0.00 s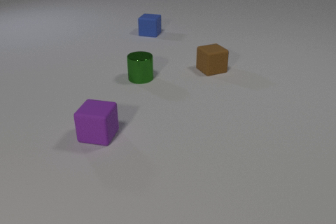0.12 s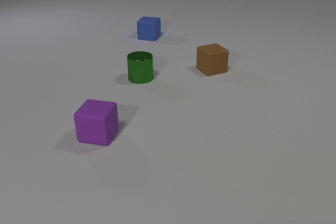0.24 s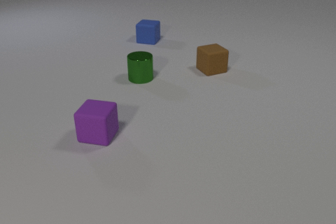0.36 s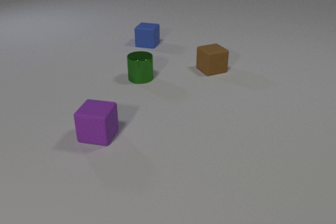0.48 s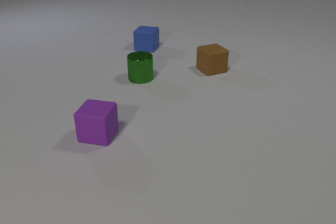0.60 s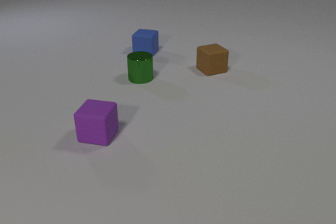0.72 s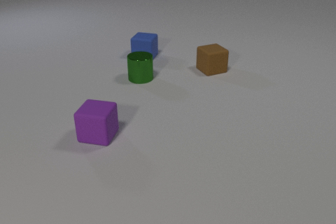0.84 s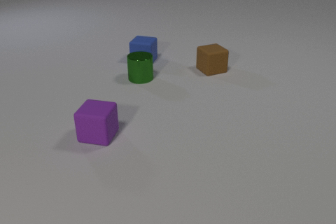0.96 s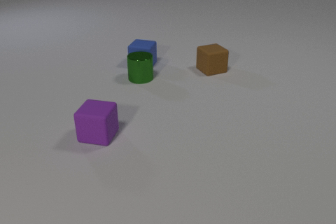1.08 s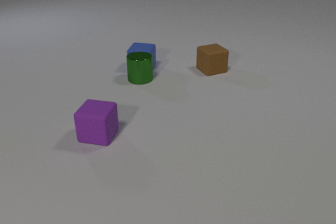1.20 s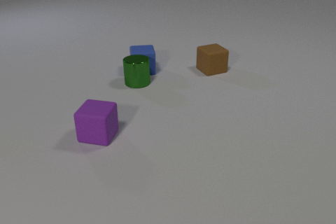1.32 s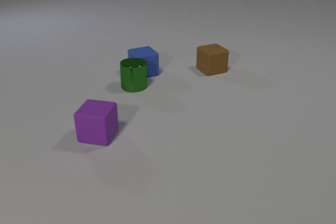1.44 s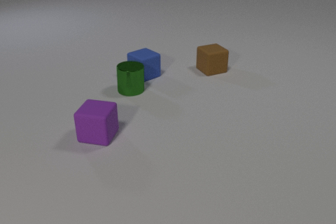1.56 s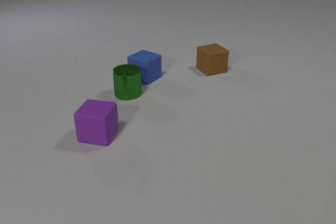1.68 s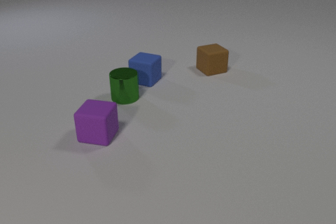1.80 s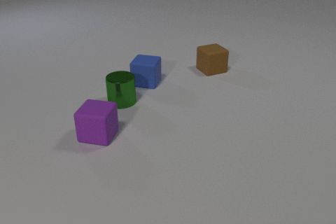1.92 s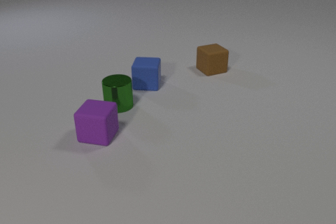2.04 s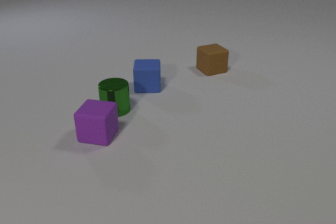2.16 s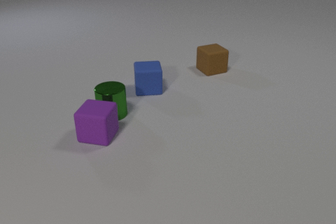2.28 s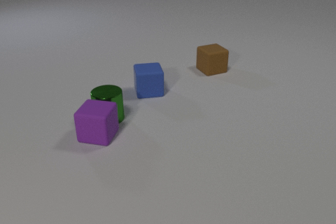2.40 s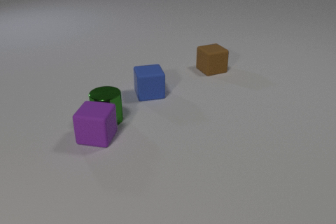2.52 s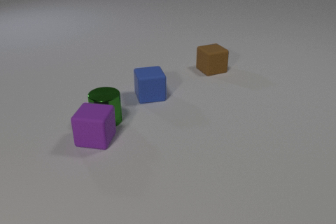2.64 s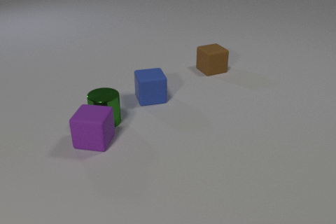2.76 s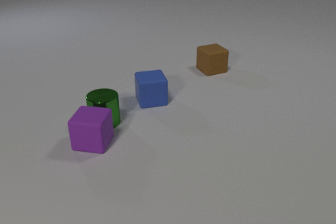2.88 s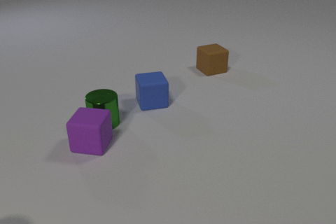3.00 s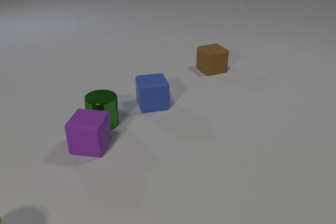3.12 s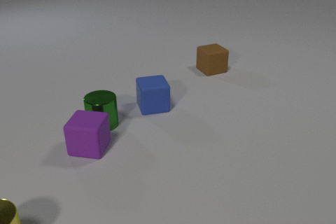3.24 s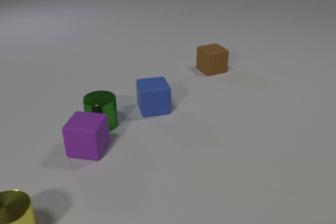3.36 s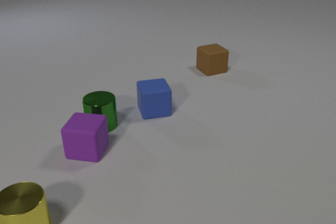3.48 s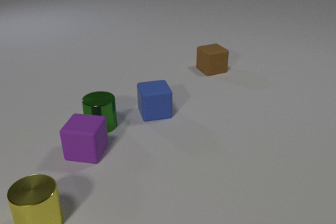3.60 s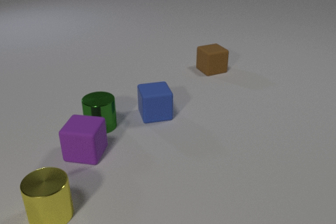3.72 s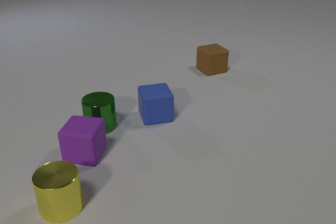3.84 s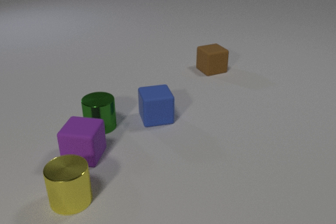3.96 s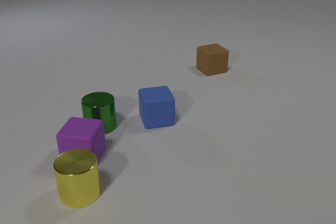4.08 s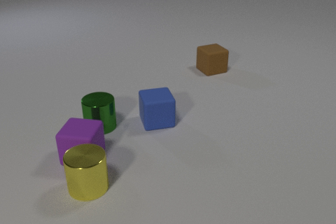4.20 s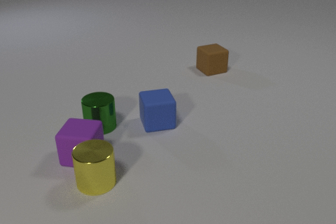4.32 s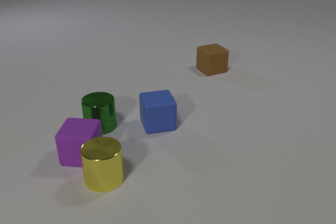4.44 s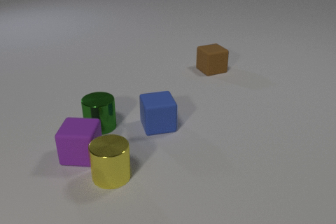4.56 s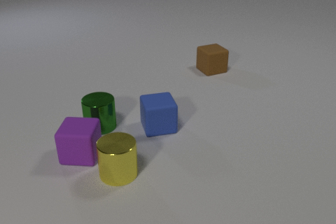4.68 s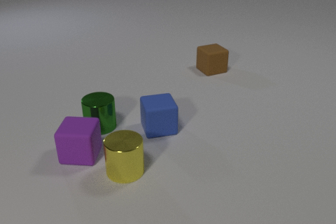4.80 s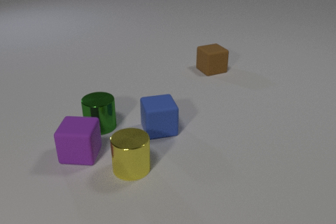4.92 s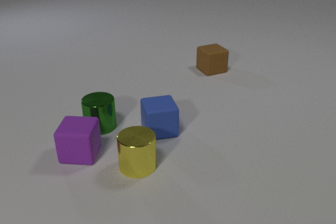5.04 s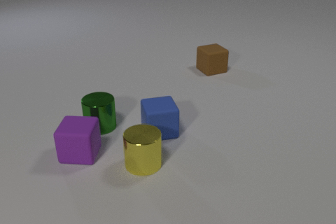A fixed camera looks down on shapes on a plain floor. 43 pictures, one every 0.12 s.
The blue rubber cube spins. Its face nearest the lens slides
to the right.
The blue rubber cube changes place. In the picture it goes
toward the camera.
0.00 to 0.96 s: The blue rubber cube slides toward the camera.
0.96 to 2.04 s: The blue rubber cube slides toward the camera, spins counterclockwise seen from above by about 105 degrees, its near face sliding to the right. The green metal cylinder slides toward the camera. The blue rubber cube and the green metal cylinder collide.
2.04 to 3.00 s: The blue rubber cube slides toward the camera. The green metal cylinder slides toward the camera and to the left. The purple rubber cube slides toward the camera and to the left. The green metal cylinder and the purple rubber cube collide.
3.00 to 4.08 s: The blue rubber cube slides toward the camera. The purple rubber cube slides toward the camera and to the left. The yellow metal cylinder slides to the right and away from the camera.
4.08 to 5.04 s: The blue rubber cube slides toward the camera. The yellow metal cylinder slides to the right and away from the camera. The purple rubber cube and the yellow metal cylinder collide.
What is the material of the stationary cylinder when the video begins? metal.
How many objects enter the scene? 1.
Are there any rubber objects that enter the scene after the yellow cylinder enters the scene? no.
